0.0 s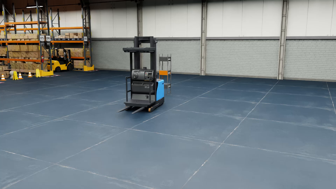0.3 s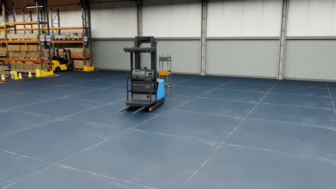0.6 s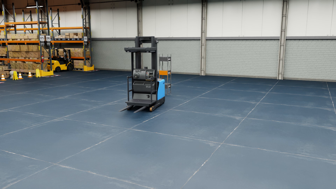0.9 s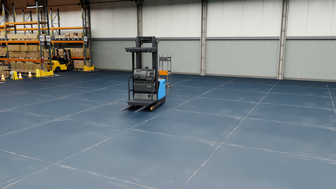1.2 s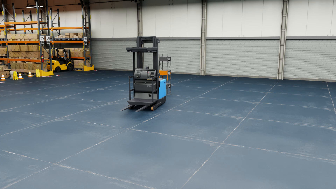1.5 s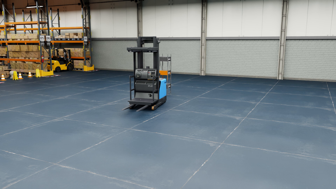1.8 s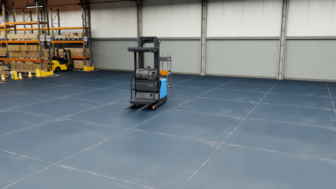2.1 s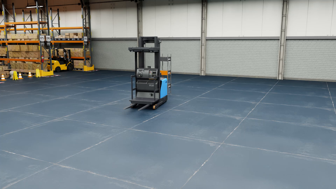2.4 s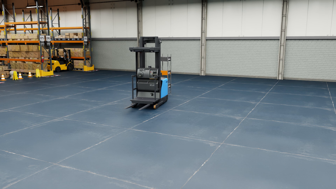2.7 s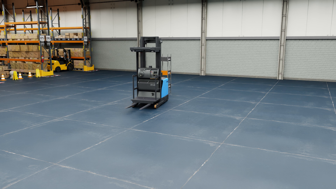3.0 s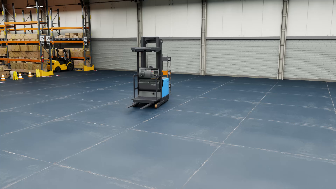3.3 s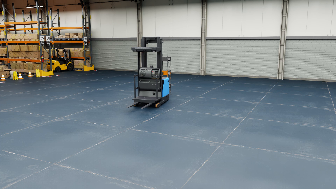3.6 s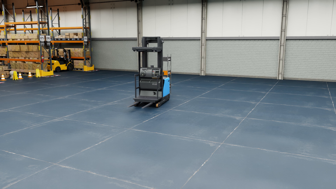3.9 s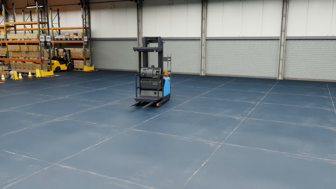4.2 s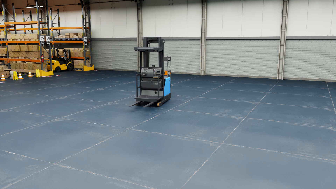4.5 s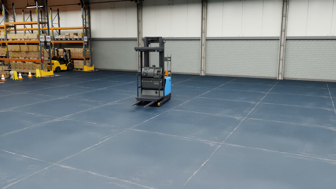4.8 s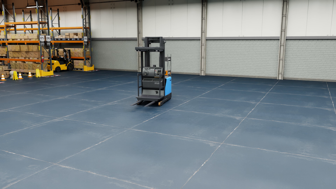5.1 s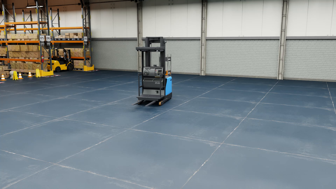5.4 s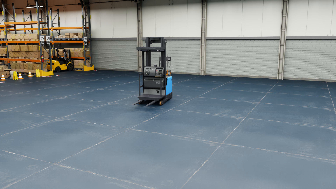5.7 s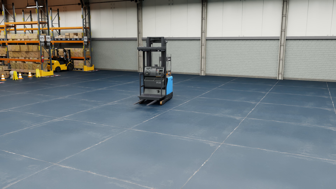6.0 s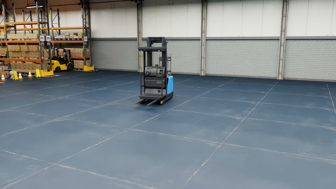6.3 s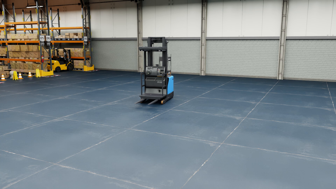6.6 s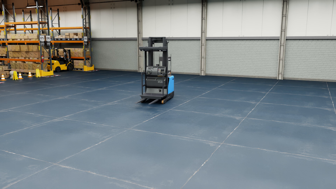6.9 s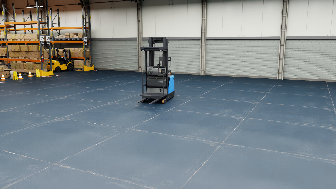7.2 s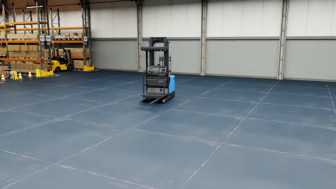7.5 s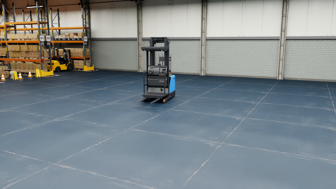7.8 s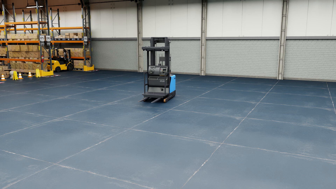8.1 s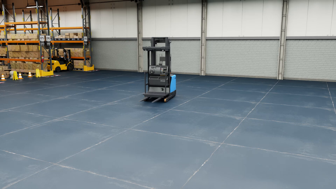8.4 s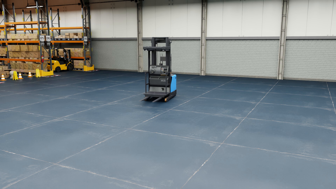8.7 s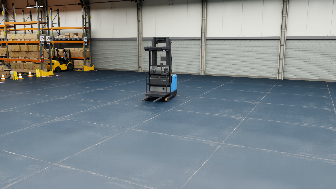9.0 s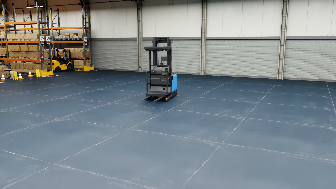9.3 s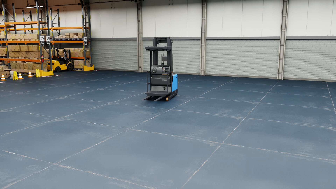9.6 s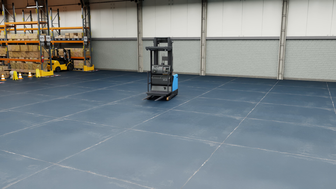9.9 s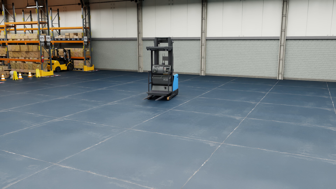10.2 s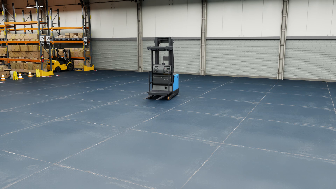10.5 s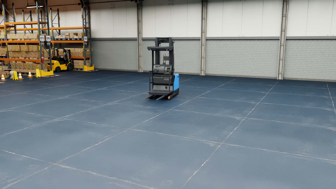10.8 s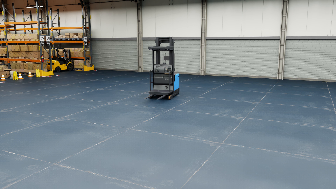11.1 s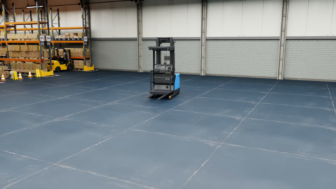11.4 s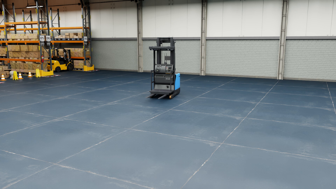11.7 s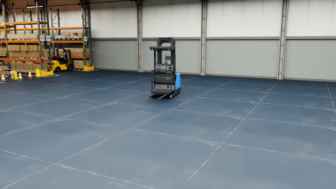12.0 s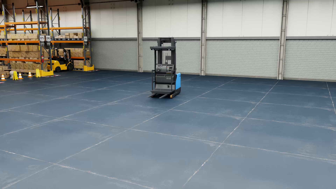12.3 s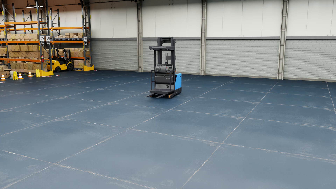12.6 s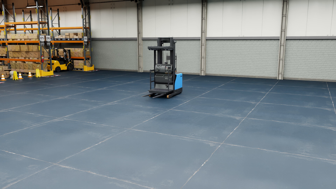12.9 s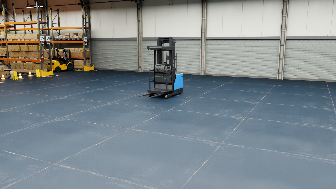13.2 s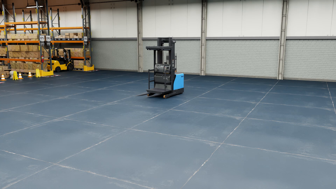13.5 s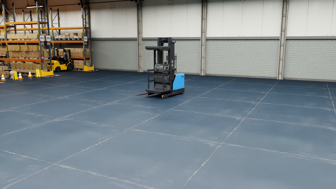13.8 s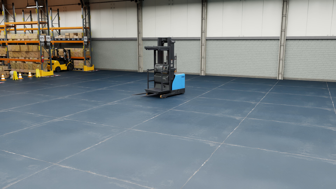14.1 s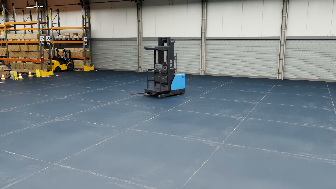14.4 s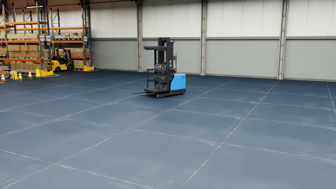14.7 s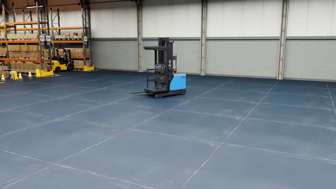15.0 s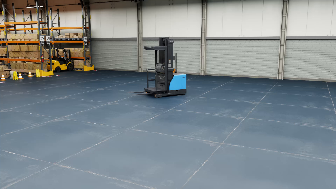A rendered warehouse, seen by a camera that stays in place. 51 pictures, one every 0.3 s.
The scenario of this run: A forklift runs into an object in its way.
